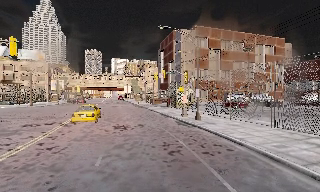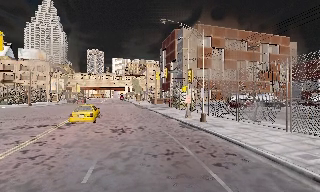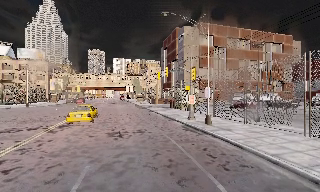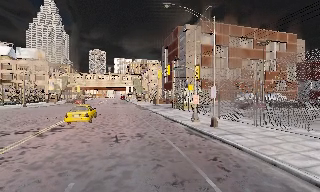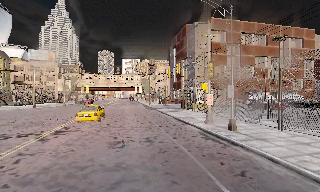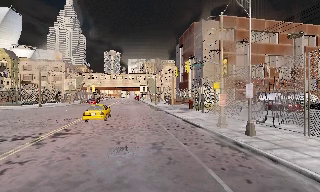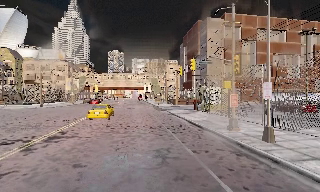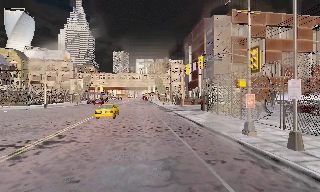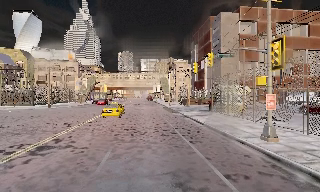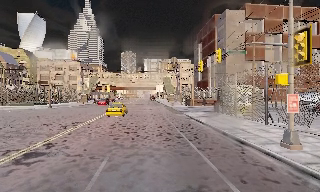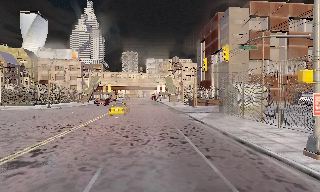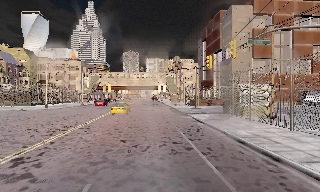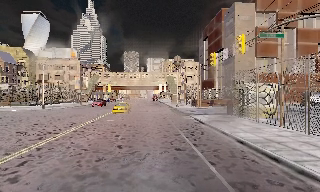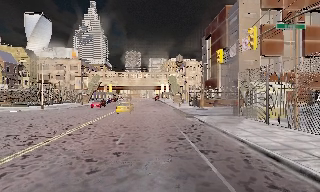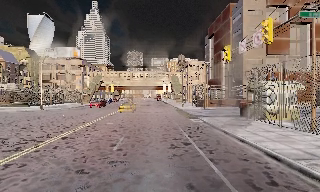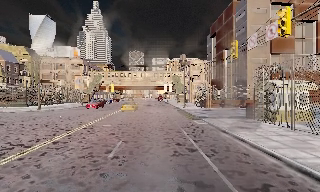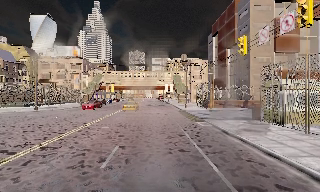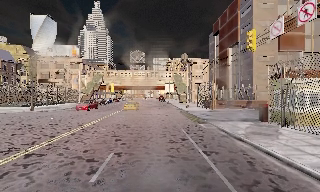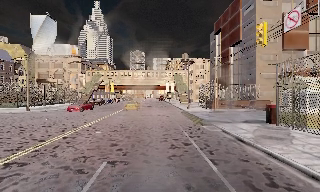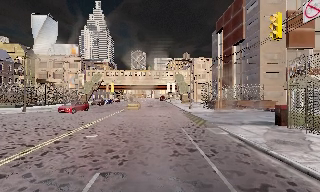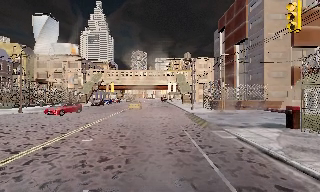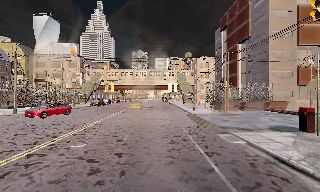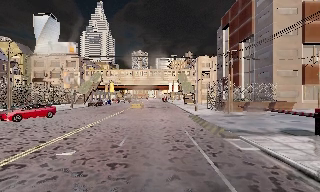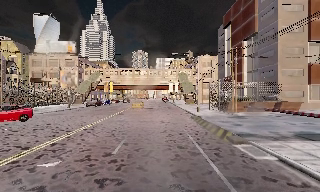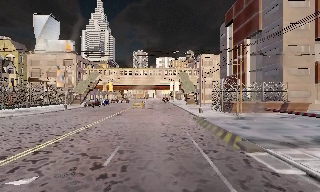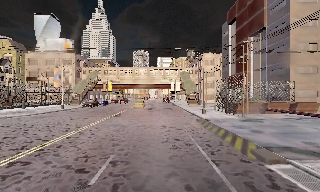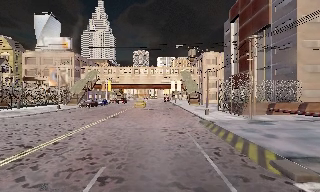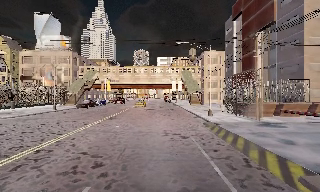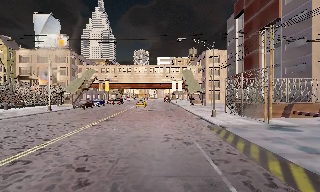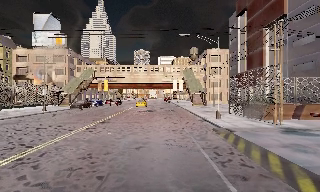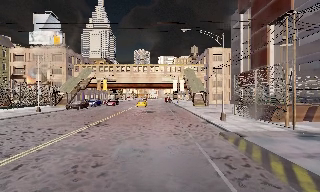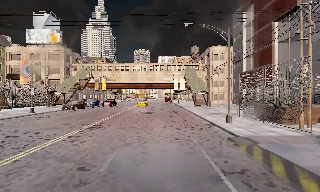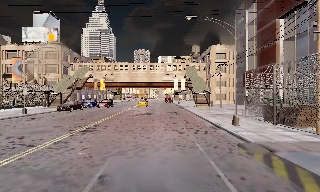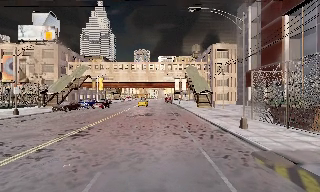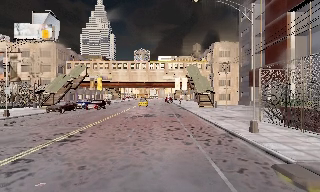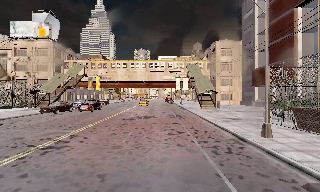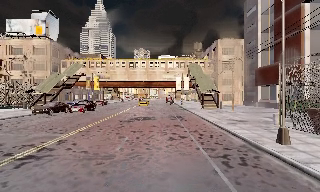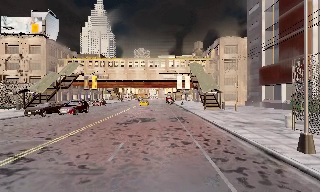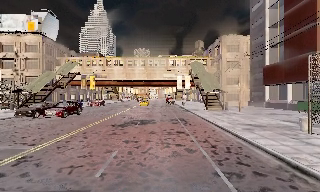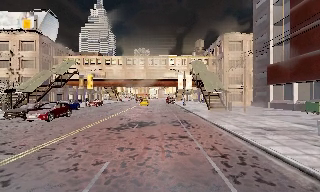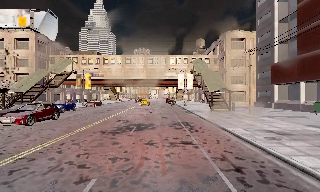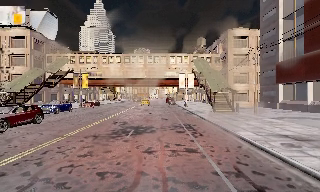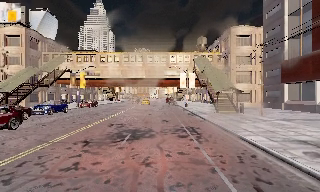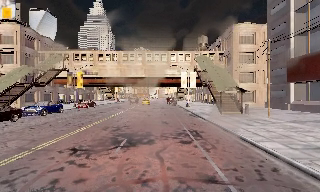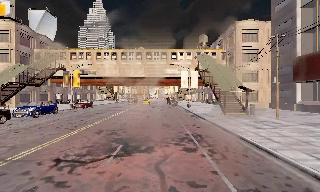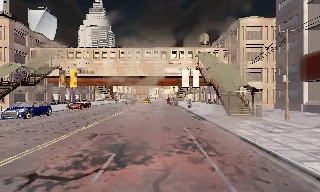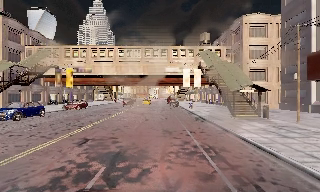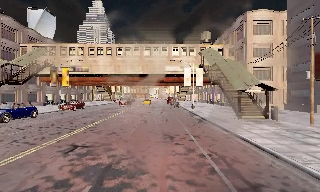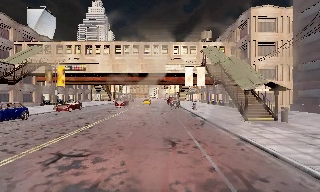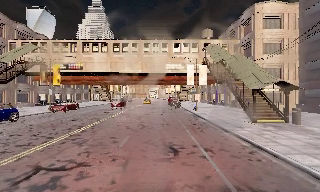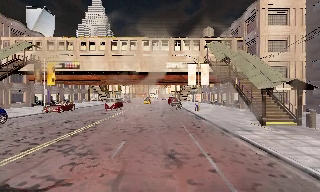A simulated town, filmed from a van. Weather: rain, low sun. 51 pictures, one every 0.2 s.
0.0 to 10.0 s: The camera swings to its left by about 15 degrees, and the scene slides to the right. It travels forward, about 50 m, so what stands in front looms larger.
The film runs forward here.
